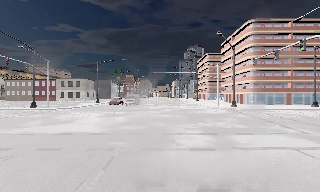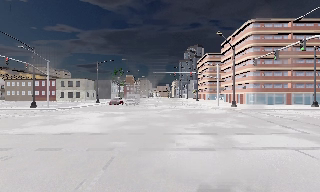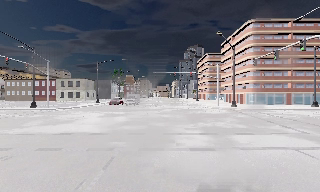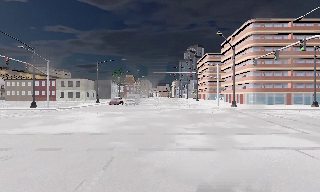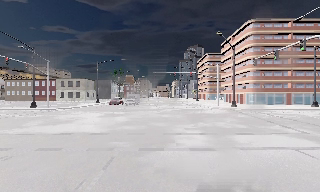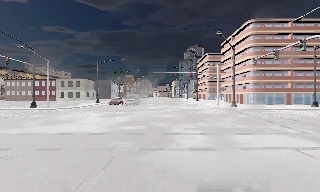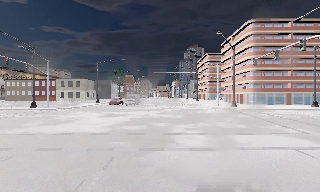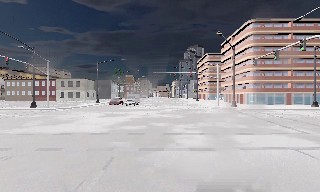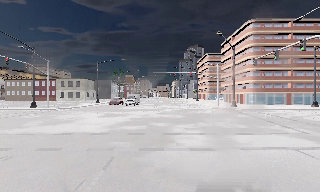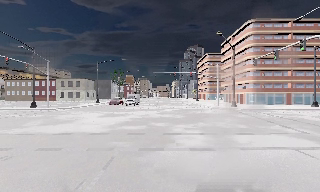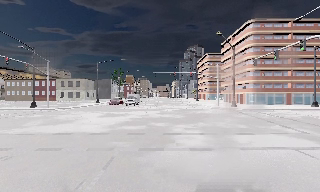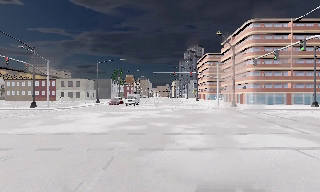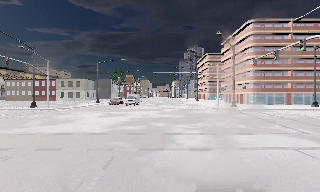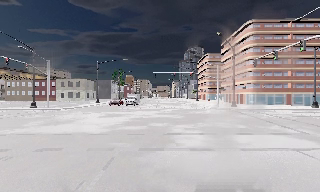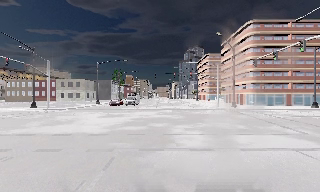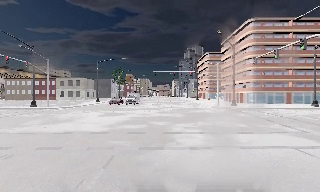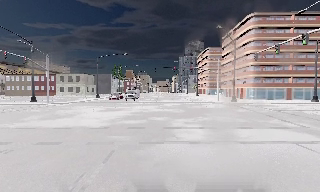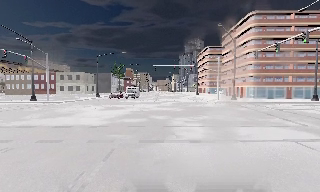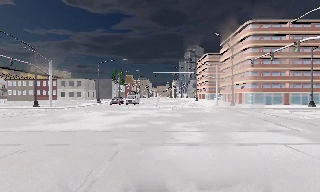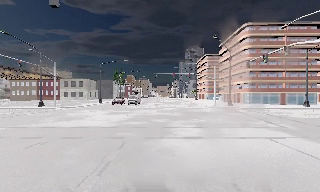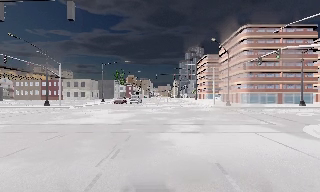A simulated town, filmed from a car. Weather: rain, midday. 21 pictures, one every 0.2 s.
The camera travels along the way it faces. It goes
backward.
0.0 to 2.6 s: The camera keeps its place and its aim.
2.6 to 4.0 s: The camera travels backward, about 3 m, so what stands in front gets smaller. It gains speed.
The film runs backward here.
